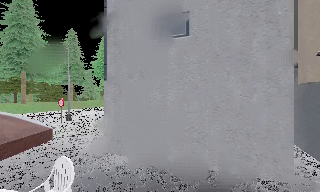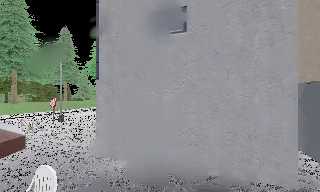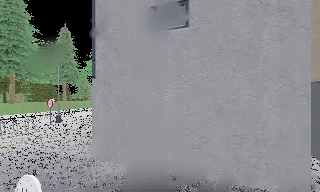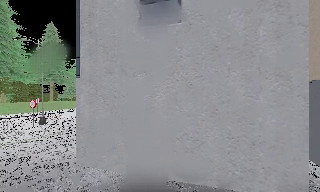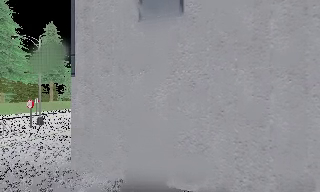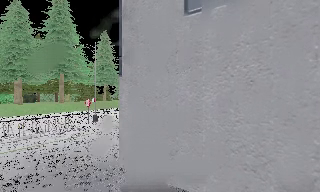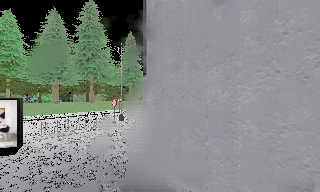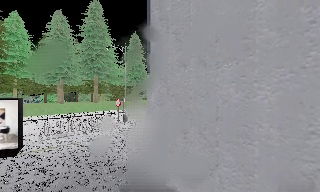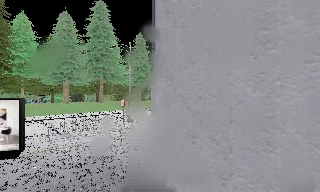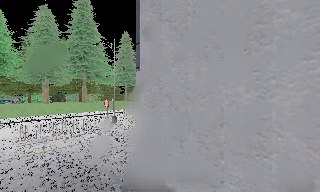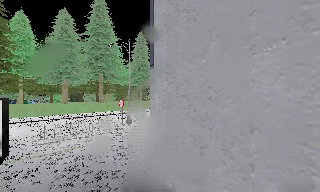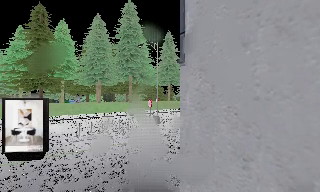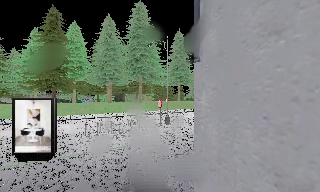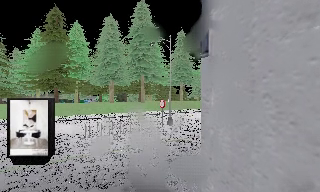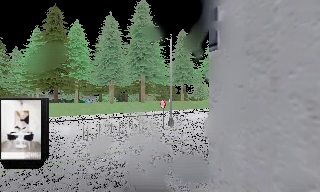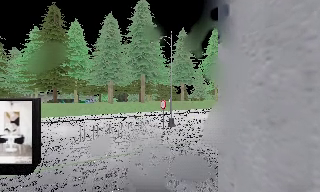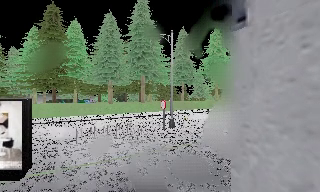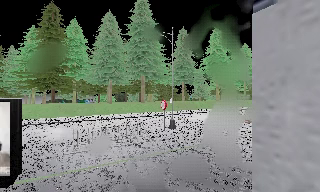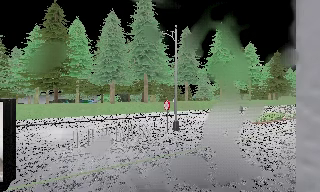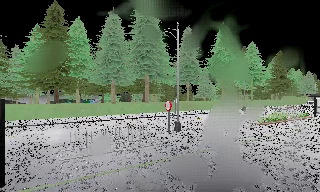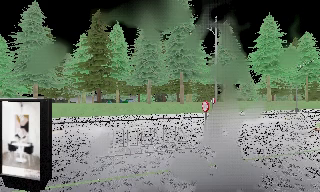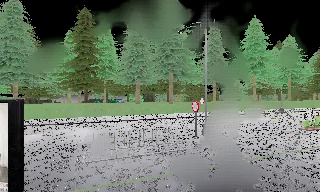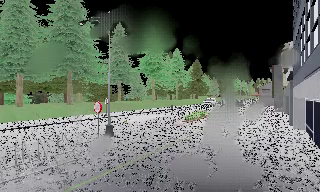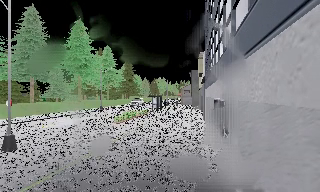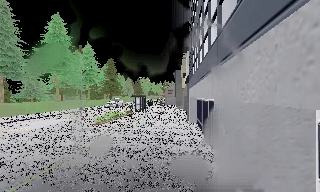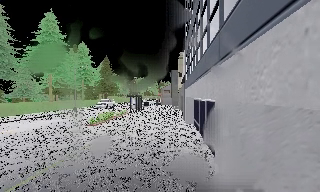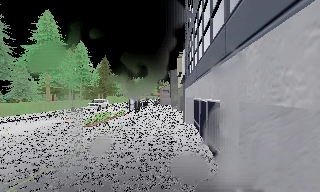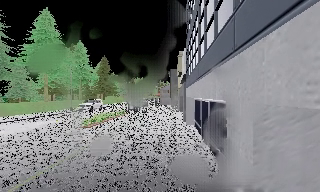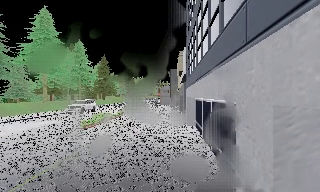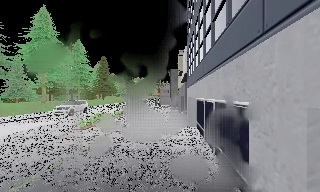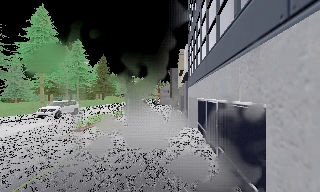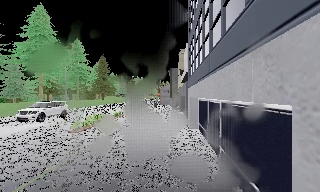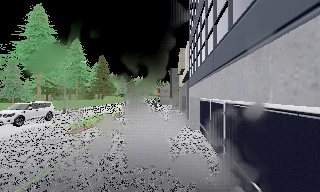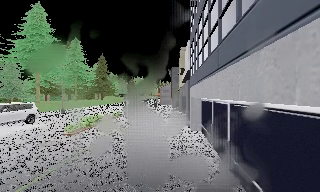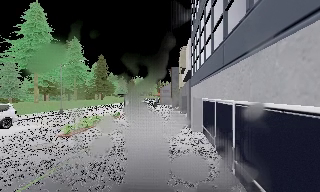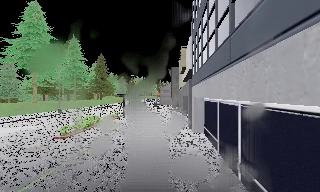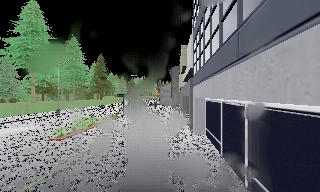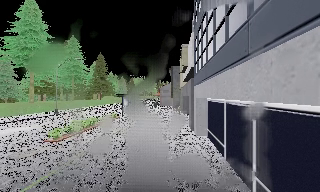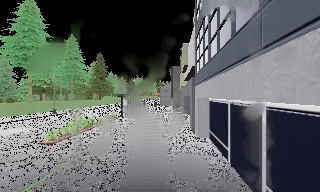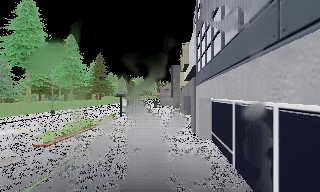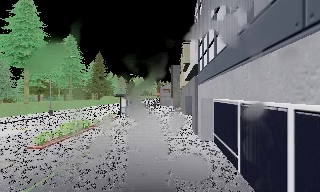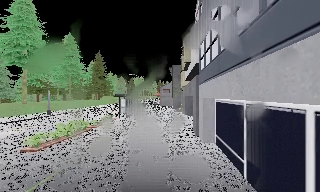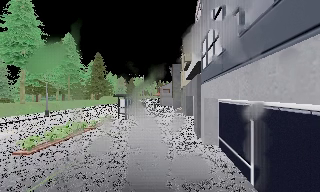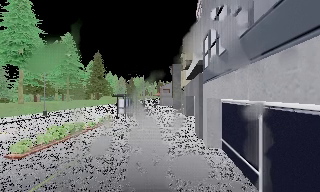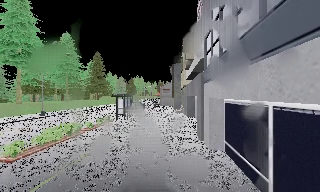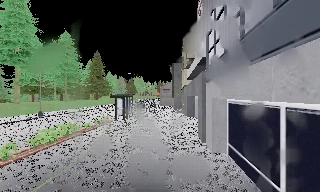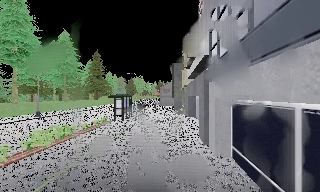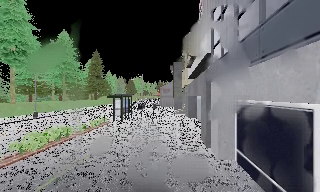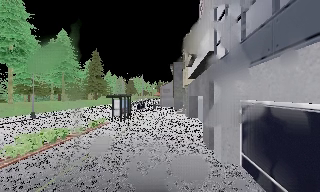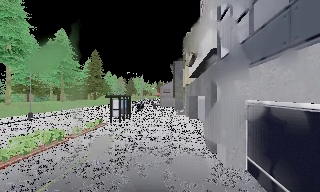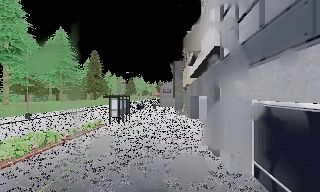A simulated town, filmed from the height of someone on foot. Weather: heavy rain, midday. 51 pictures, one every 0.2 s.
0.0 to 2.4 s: The camera pans to its left, which is counterclockwise from overhead, by about 35 degrees. It travels forward, about 4.5 m.
2.4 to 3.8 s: The camera travels forward, about 2.5 m, so what stands in front looms larger.
3.8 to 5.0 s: The camera swings to its right by about 55 degrees, and the scene slides to the left. It travels forward, about 2 m.
5.0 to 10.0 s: The camera travels forward, about 9 m, so what stands in front looms larger.
The film runs forward here.
